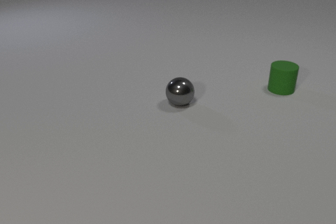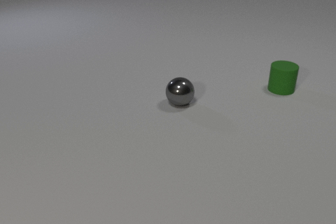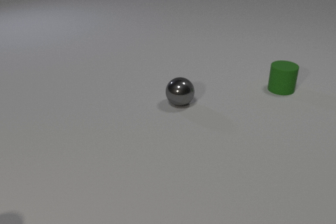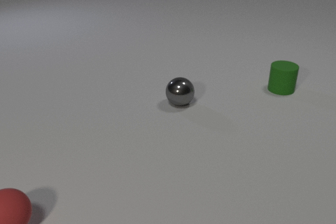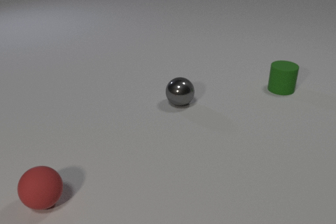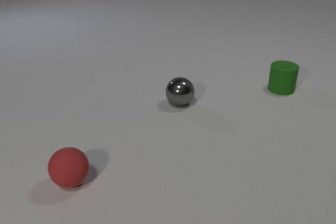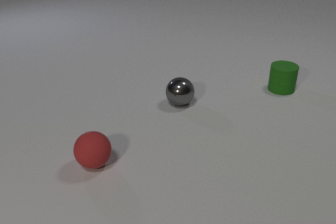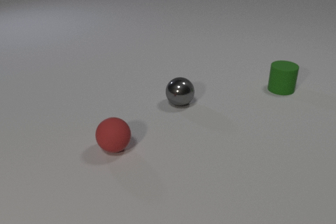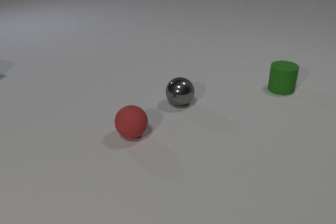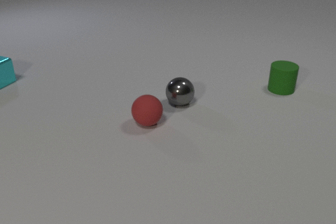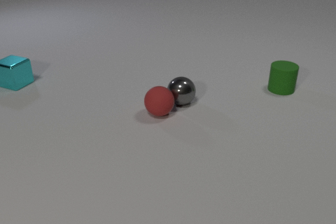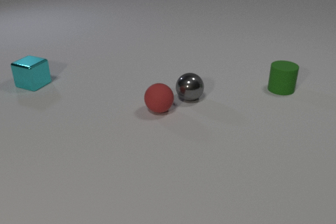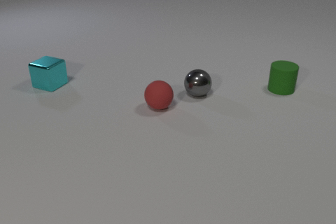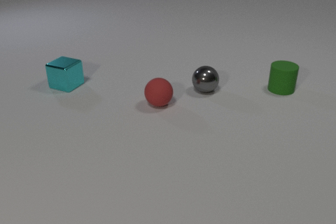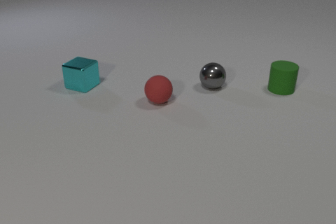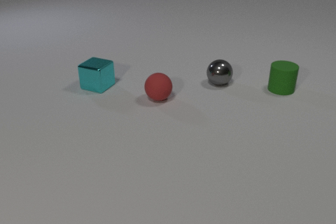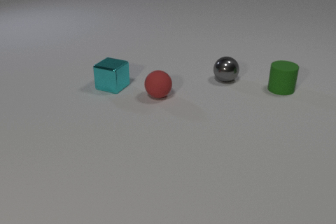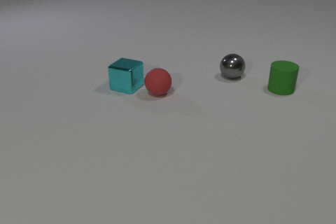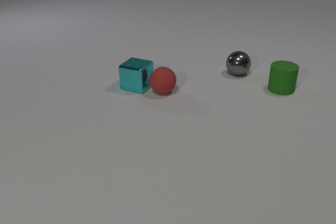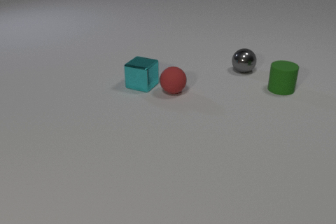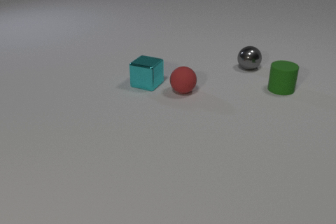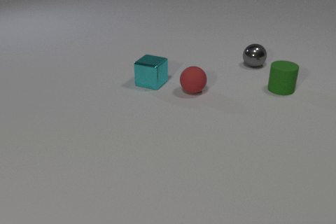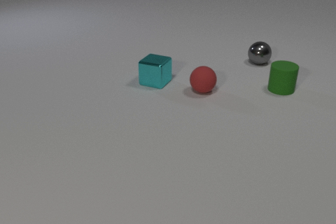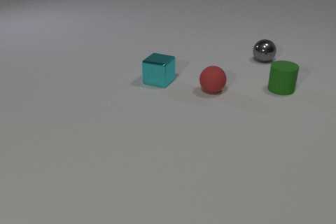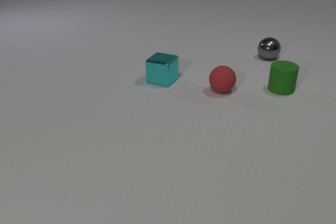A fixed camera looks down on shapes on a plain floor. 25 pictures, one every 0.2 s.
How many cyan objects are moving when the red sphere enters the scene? 0.
How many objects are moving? 3.
What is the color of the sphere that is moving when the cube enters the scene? red.
0.0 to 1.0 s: The red rubber sphere comes in at the left edge, rolls to the right and away from the camera.
1.0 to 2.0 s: The red rubber sphere rolls away from the camera and to the right. The cyan metal cube comes in at the left edge, slides to the right and toward the camera. The red rubber sphere and the gray metal sphere collide.
2.0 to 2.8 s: The red rubber sphere rolls away from the camera. The gray metal sphere rolls away from the camera and to the right. The cyan metal cube slides to the right.
2.8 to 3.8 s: The red rubber sphere rolls away from the camera and to the right. The gray metal sphere rolls away from the camera and to the right. The cyan metal cube slides to the right. The red rubber sphere and the cyan metal cube collide.
3.8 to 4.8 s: The red rubber sphere rolls to the right. The gray metal sphere rolls away from the camera and to the right. The cyan metal cube slides to the right and away from the camera.
